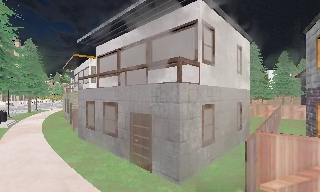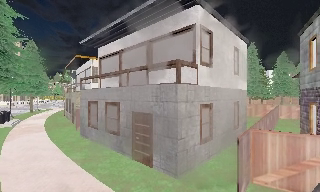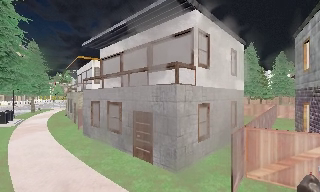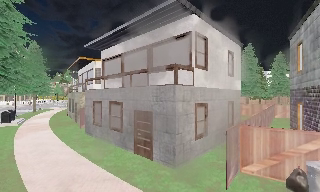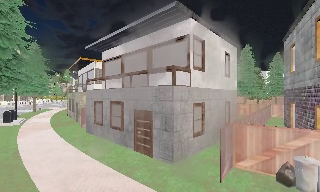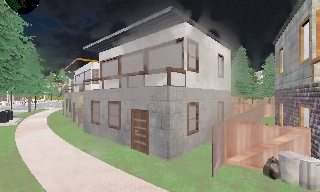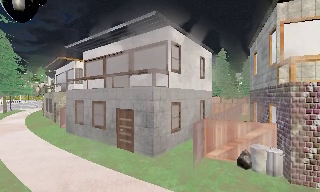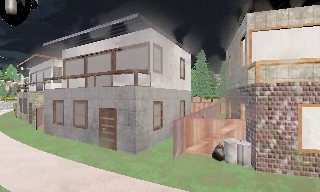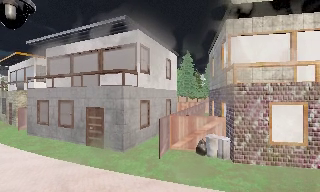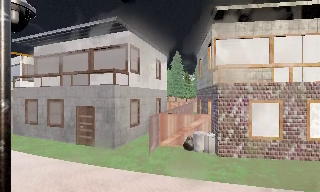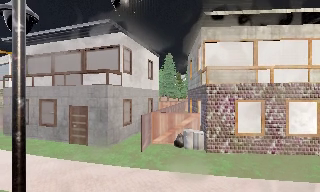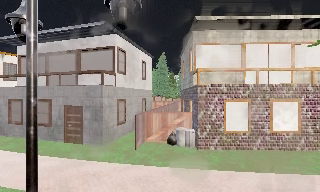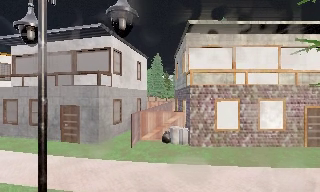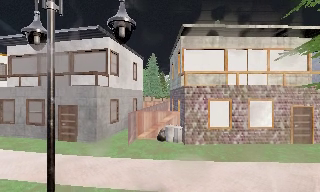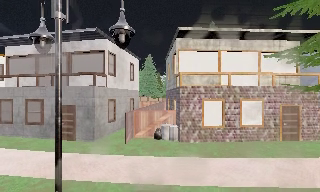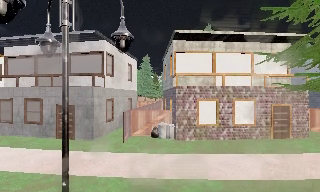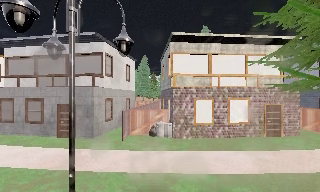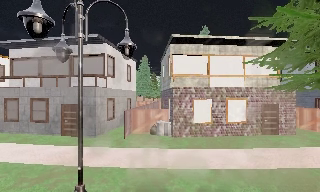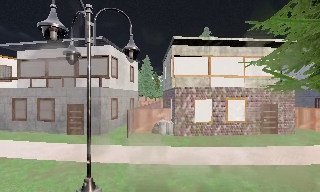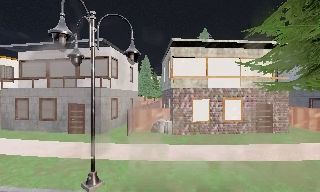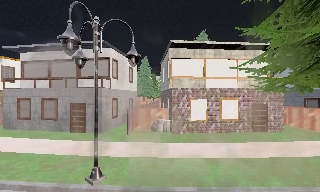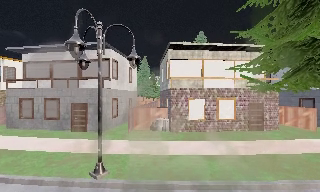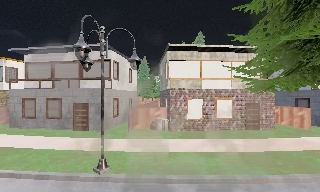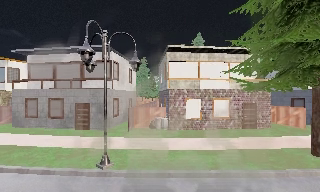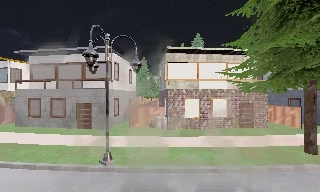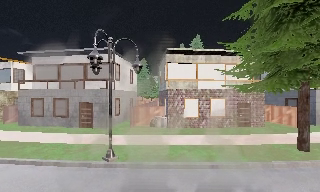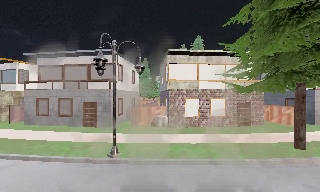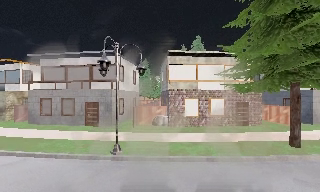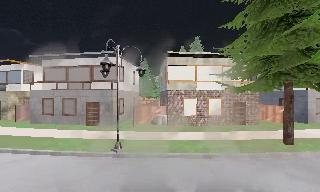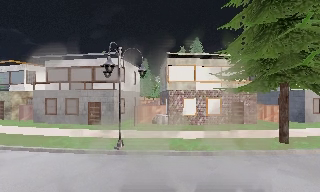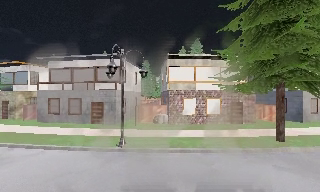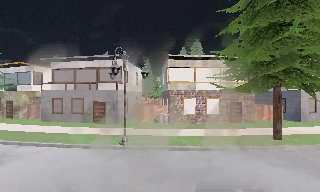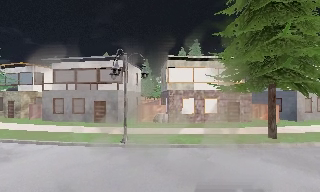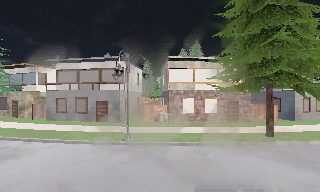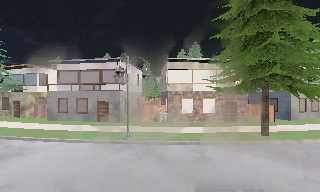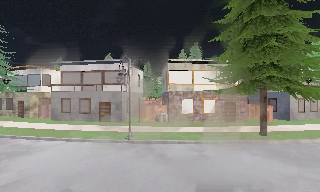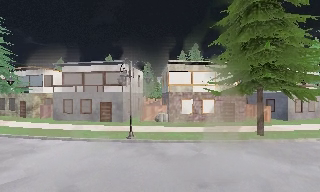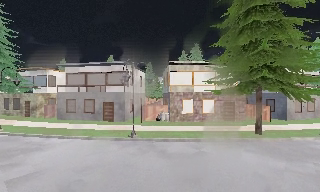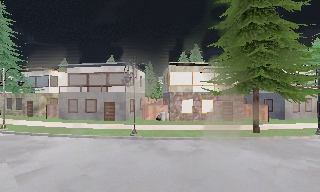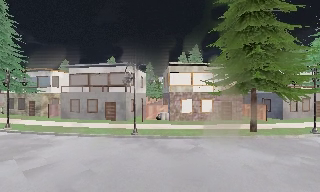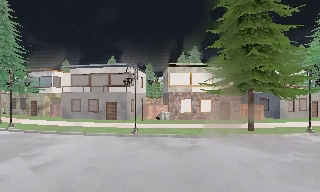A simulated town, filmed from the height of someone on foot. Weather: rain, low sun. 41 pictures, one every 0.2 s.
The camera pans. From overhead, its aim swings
clockwise.
The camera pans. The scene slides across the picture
to the left.
0.0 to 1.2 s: The camera travels backward, about 2 m, so what stands in front gets smaller.
1.2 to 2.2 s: The camera swings to its right by about 20 degrees, and the scene slides to the left. It travels backward, about 1.5 m, so what stands in front gets smaller.
2.2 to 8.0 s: The camera travels backward, about 9 m, so what stands in front gets smaller.
The film runs backward here.
